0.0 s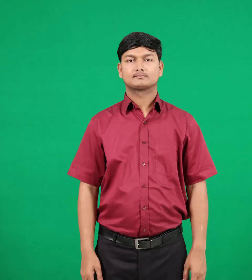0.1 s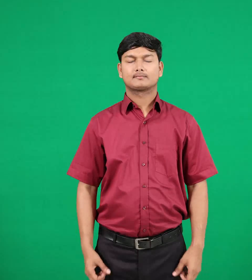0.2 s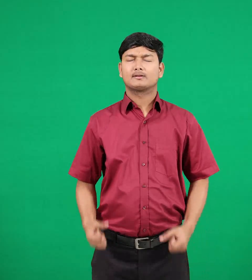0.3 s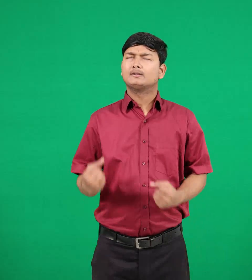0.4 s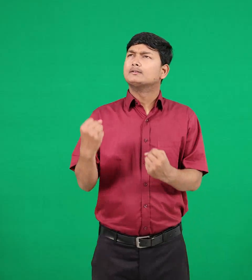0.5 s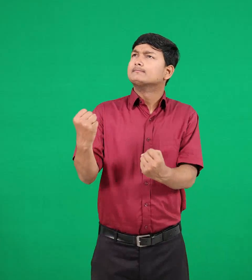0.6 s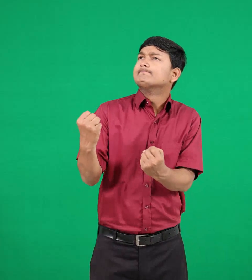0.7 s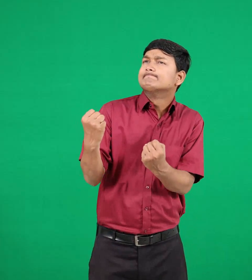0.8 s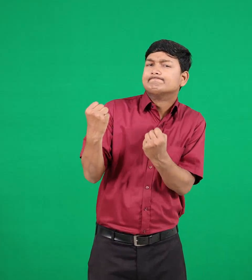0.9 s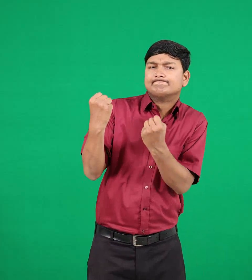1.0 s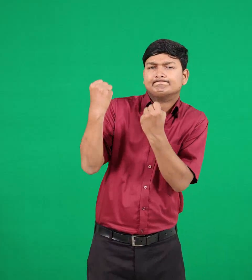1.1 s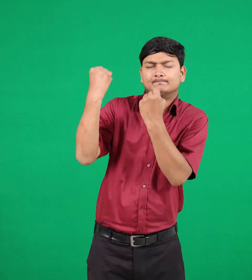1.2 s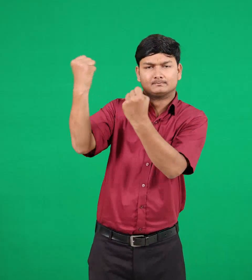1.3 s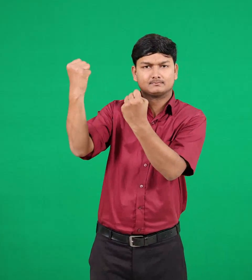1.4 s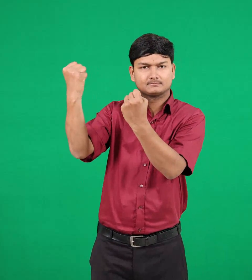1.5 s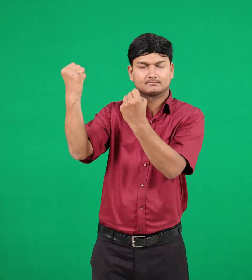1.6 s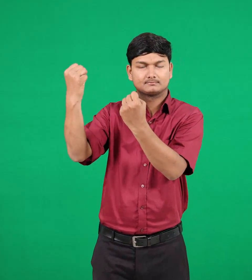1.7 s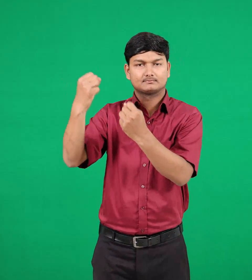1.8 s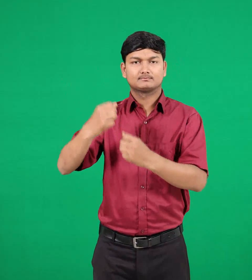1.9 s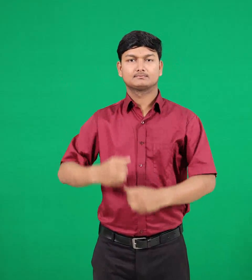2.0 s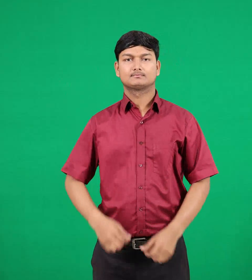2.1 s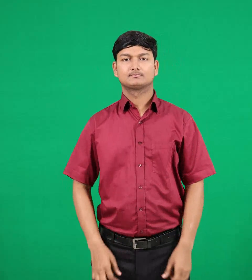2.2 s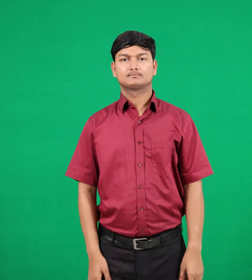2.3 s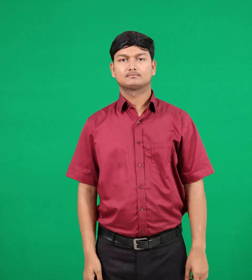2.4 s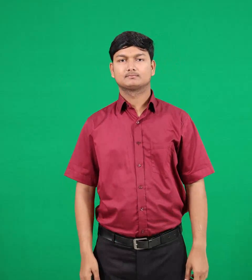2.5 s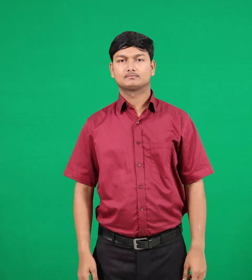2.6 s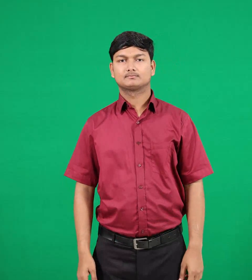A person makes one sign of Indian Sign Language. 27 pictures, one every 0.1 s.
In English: sacrific
